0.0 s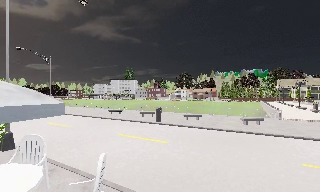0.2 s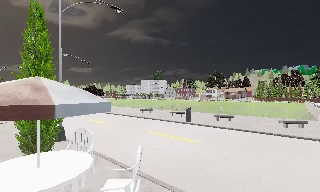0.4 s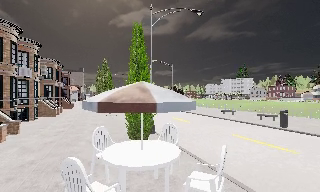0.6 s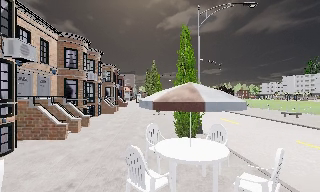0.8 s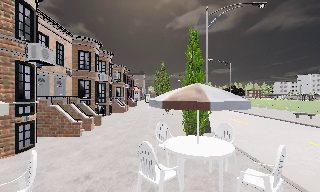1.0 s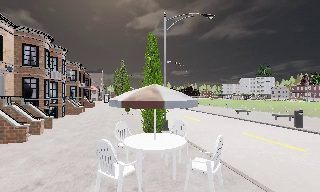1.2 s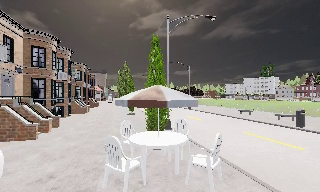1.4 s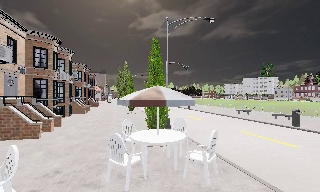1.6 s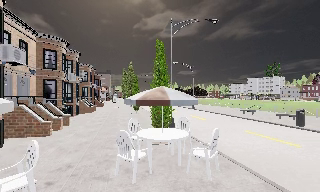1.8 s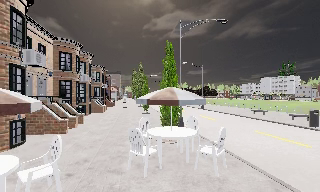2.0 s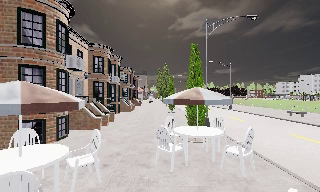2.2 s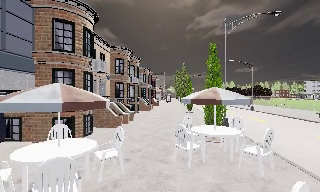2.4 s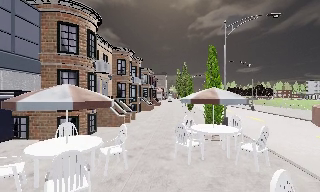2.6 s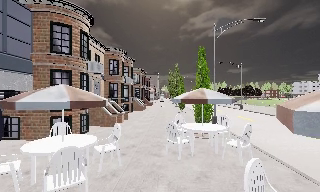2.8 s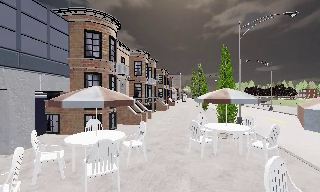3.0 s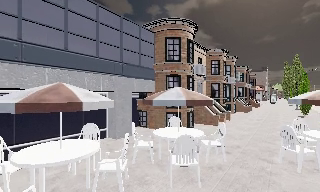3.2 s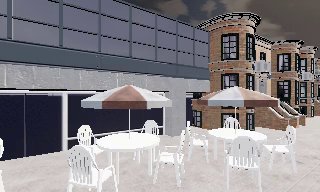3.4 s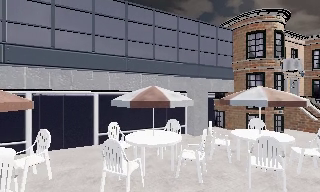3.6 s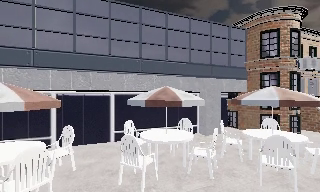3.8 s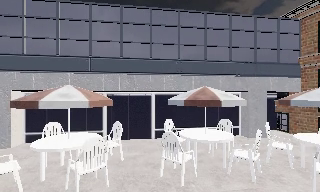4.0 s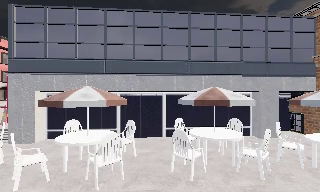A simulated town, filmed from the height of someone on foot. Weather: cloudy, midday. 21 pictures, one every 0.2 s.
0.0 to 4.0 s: The scene slides to the right, as the camera pans about 145 degrees to its left. It travels backward, about 6 m.
The film runs backward here.
